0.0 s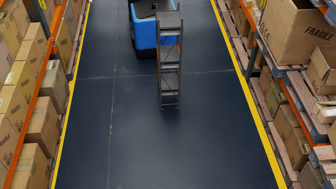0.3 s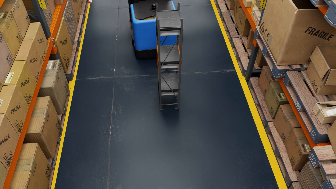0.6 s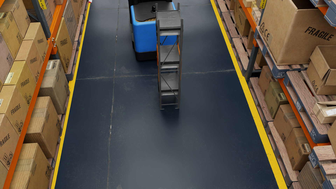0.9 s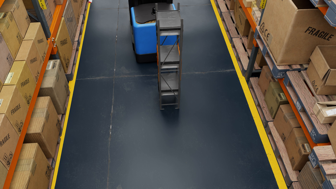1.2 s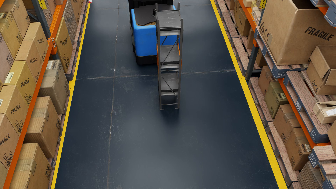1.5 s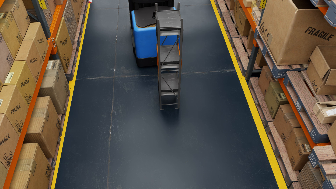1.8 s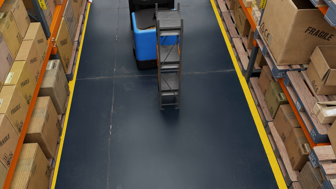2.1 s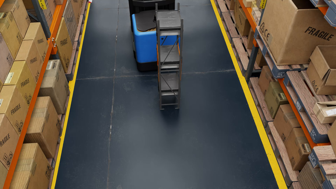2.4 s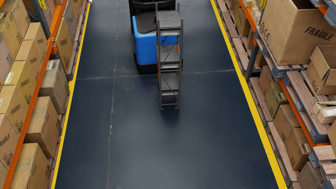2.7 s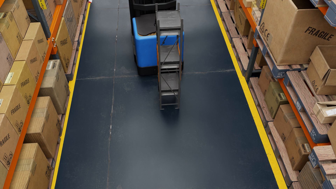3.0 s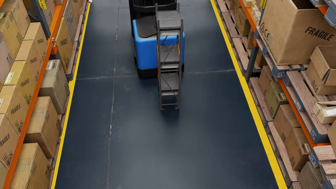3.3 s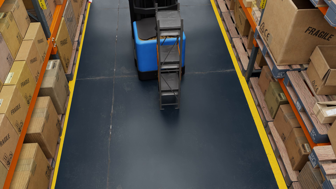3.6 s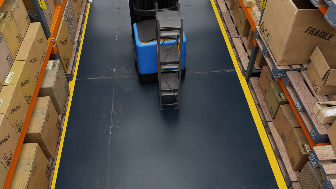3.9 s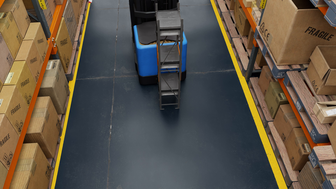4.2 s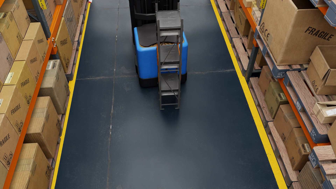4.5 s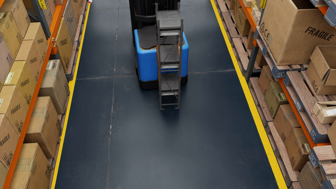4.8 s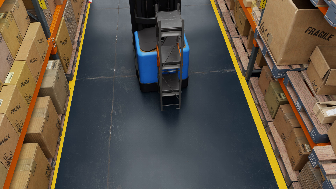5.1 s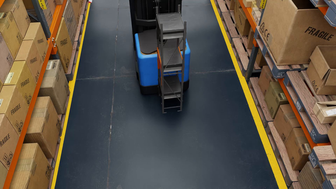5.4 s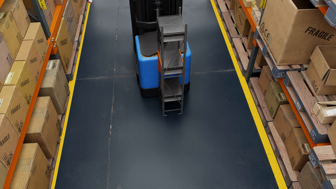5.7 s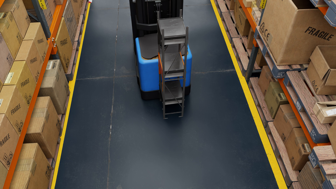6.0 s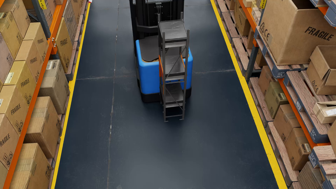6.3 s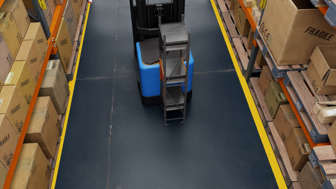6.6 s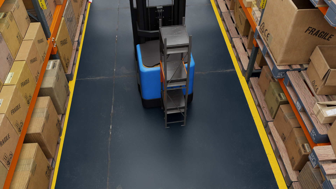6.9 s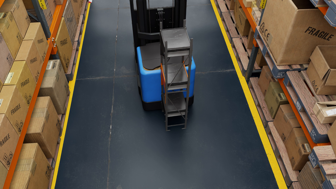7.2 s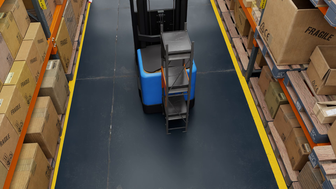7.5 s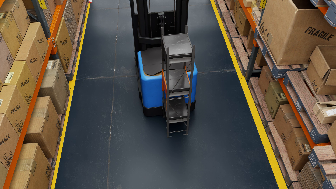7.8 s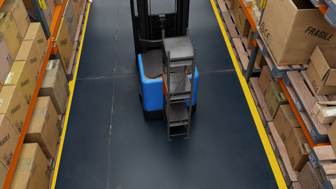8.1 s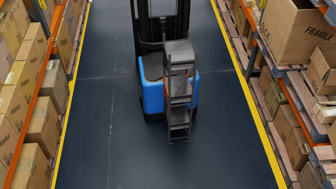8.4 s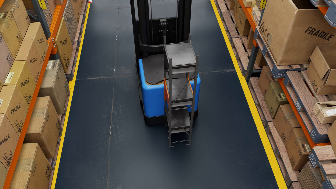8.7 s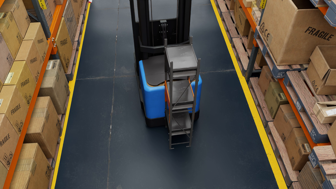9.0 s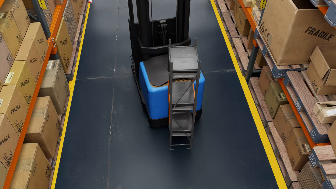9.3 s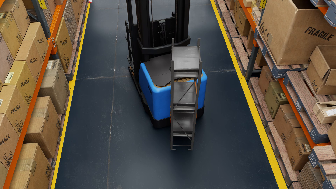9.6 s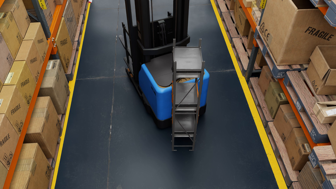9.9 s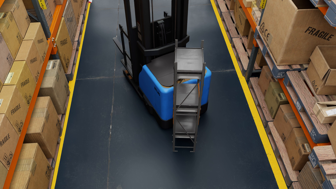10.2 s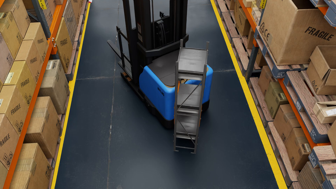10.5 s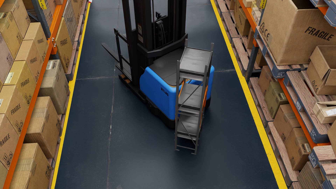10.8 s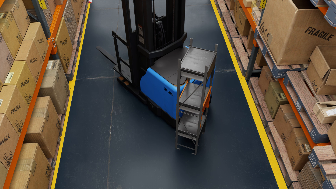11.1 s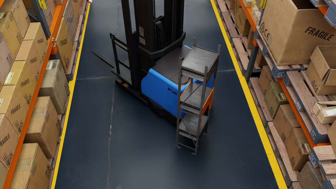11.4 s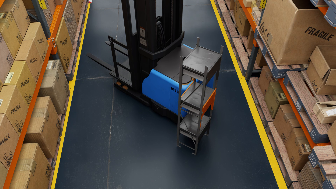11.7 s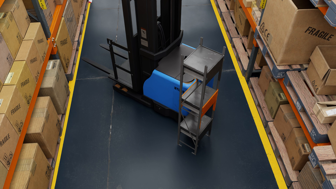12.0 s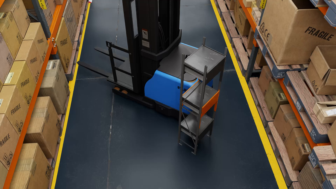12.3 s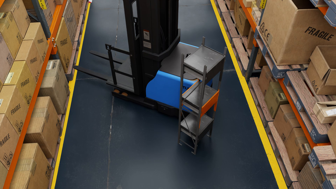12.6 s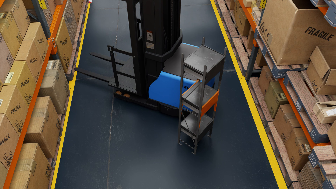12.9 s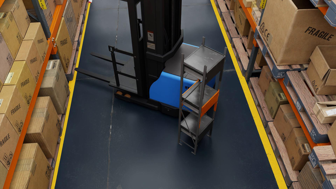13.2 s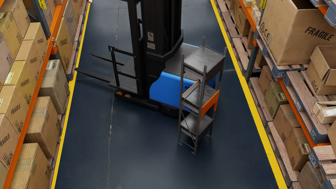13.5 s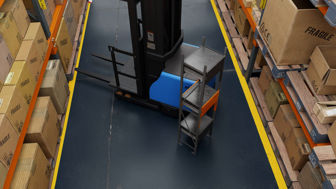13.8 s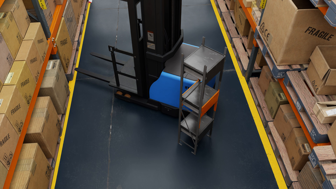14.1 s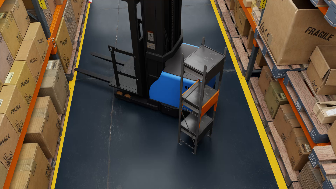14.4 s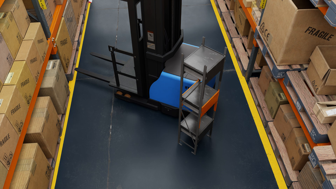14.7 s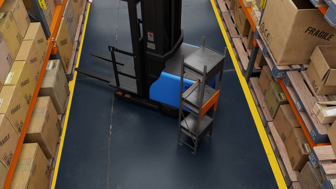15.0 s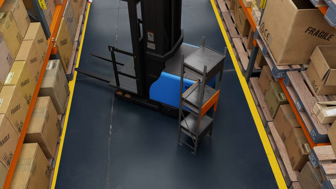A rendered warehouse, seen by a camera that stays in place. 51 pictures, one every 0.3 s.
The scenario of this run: A forklift runs into an object in its way.
